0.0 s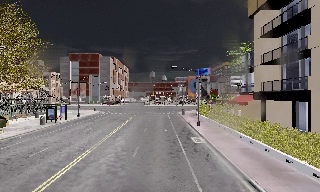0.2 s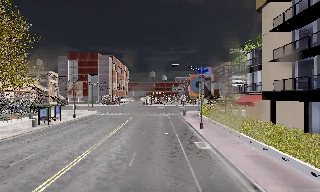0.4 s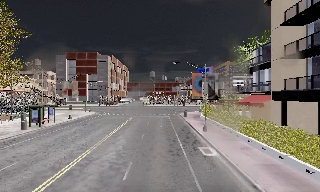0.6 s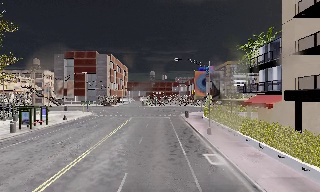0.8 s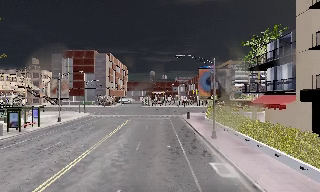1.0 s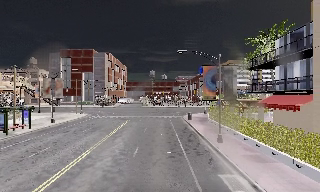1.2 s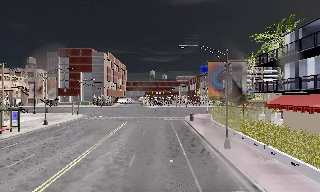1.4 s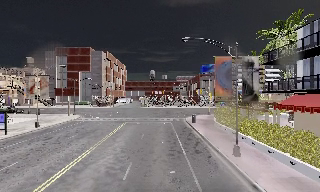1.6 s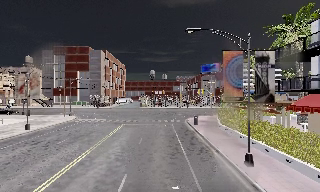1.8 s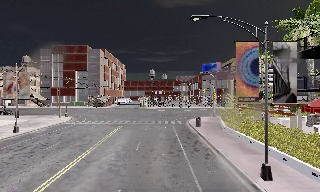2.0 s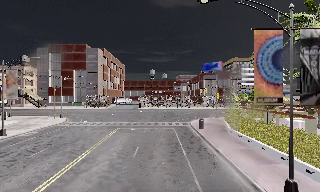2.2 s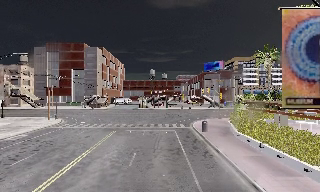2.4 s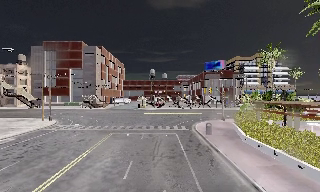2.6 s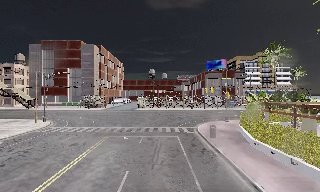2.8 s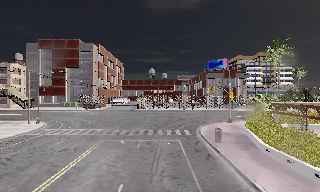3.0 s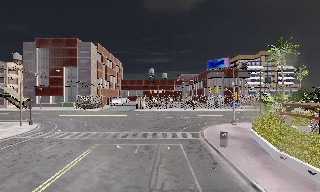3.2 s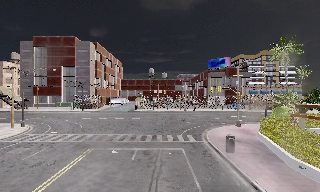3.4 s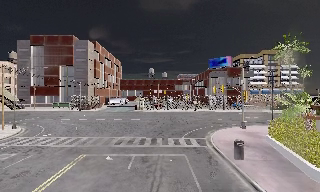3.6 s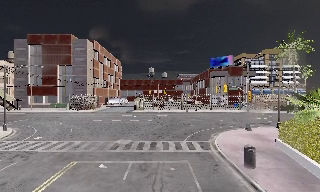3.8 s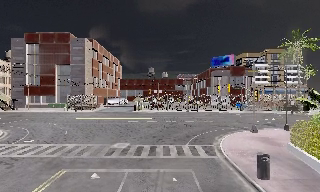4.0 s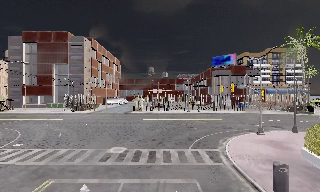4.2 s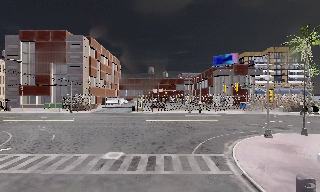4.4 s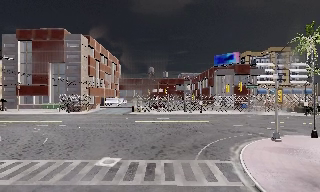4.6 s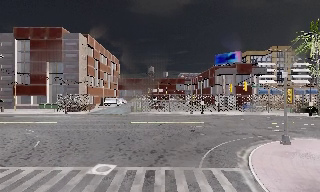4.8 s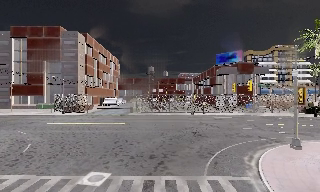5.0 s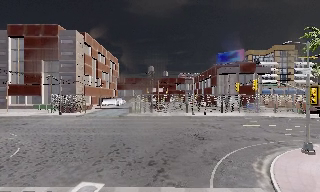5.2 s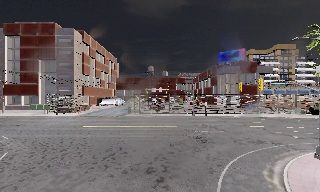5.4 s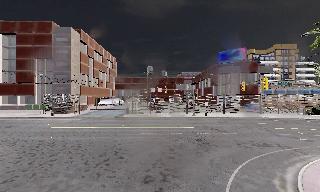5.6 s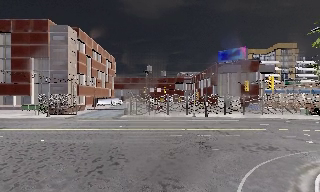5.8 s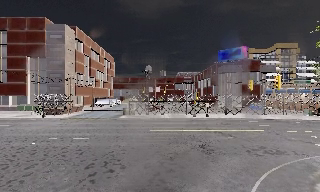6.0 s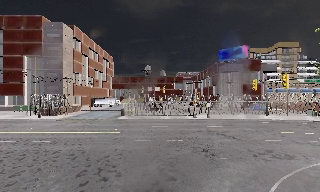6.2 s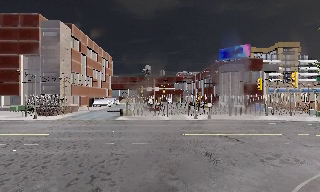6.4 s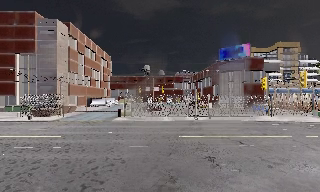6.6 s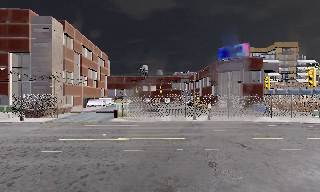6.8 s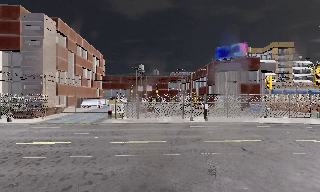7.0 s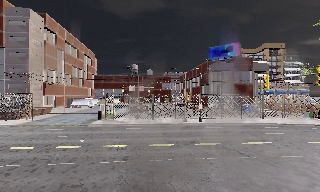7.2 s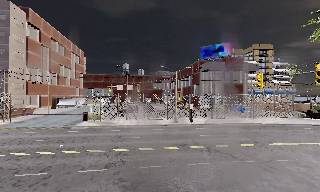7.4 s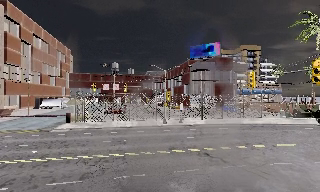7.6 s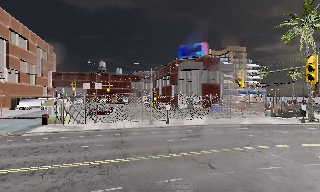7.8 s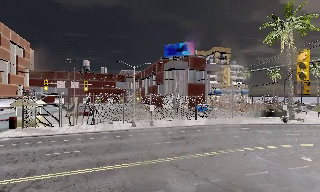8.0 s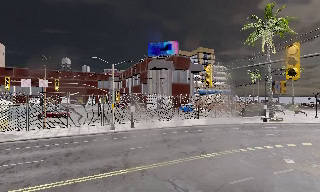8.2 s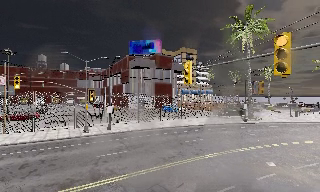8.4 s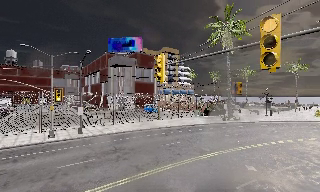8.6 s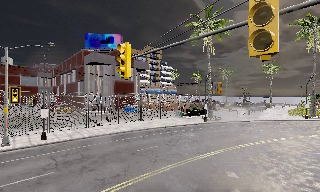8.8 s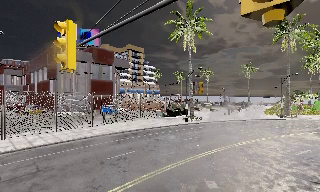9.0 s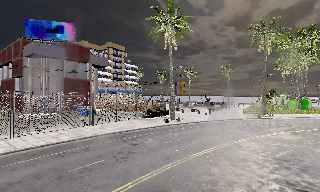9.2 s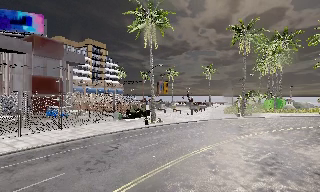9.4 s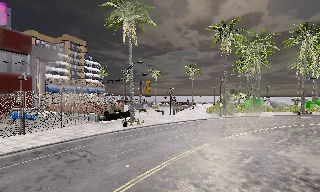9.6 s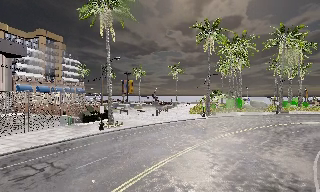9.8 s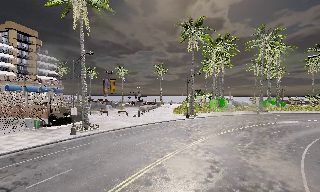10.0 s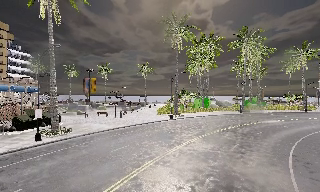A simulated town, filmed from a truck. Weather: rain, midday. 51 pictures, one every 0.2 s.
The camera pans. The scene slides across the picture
to the left.
The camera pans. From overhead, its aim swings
clockwise.
0.0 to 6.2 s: The camera travels forward, about 40 m, so what stands in front looms larger.
6.2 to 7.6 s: The camera swings to its right by about 15 degrees, and the scene slides to the left. It travels forward, about 7 m, so what stands in front looms larger.
7.6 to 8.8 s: The camera swings to its right by about 35 degrees, and the scene slides to the left. It travels forward and to its right, about 8 m.
8.8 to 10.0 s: The camera pans to its right, which is clockwise from overhead, by about 35 degrees. It travels forward, about 9 m.
The film runs forward here.
